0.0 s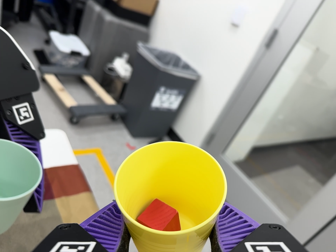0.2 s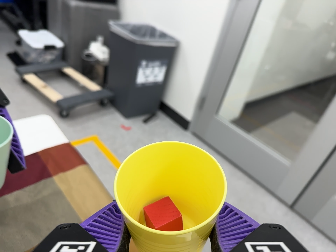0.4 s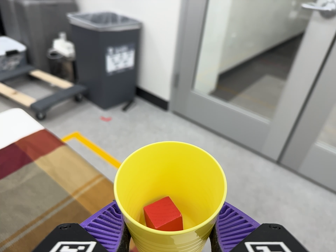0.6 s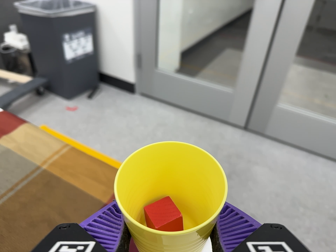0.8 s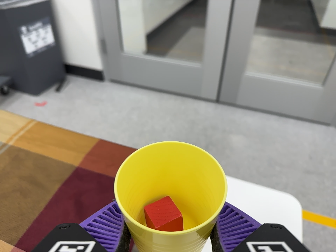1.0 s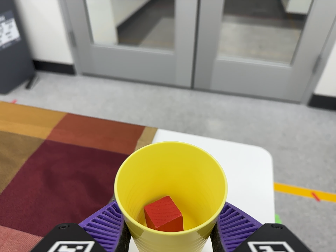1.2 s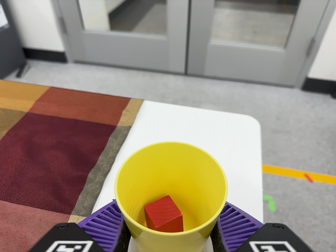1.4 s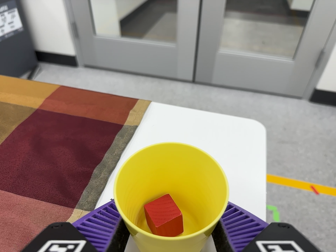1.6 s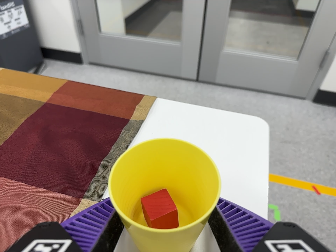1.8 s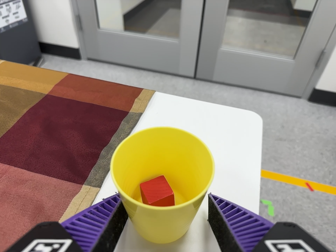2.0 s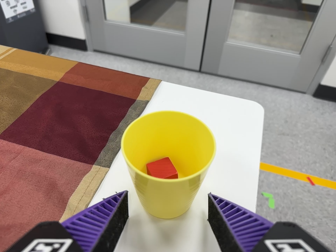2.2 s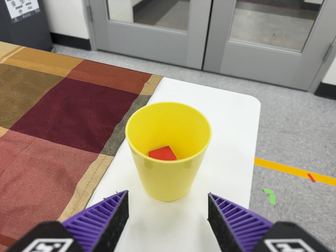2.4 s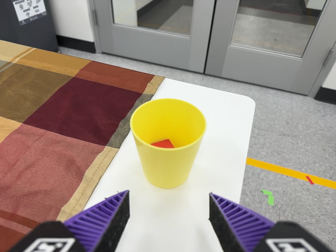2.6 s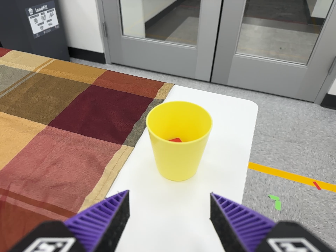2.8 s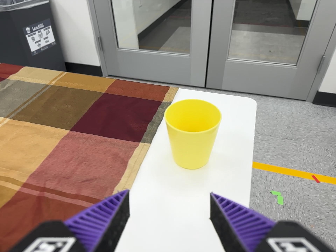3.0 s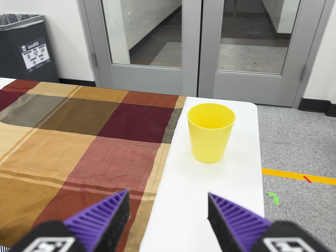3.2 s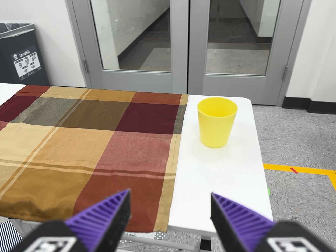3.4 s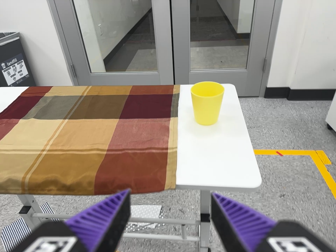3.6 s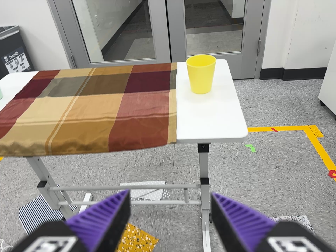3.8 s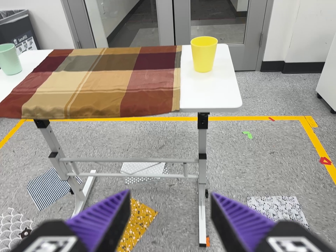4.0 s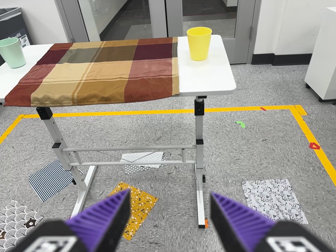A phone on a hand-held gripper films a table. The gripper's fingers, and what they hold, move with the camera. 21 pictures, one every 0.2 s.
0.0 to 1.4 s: The camera swings to its right by about 20 degrees, and the scene slides to the left. It travels toward the bottom of its view and to its right, about 30 cm, so close, fixed things drift upward. Its aim tips toward the bottom of its view by about 15 degrees, and the scene shifts upward. It rolls about its line of sight by about 40 degrees, and the scene rotates counterclockwise.
1.4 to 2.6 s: The camera travels backward and toward the bottom of its view, about 12 cm, so what stands in front gets smaller.
2.6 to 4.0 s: The camera pans to its right by about 10 degrees. It travels backward, toward the bottom of its view and to its left, about 50 cm, so what stands in front gets smaller. It rolls about its line of sight by about 15 degrees, and the scene rotates counterclockwise.
The film runs backward here.
